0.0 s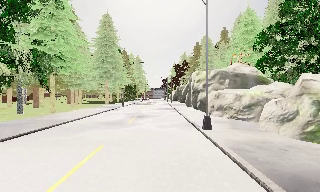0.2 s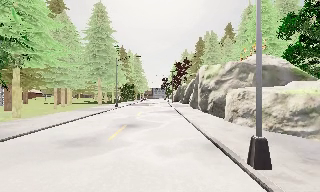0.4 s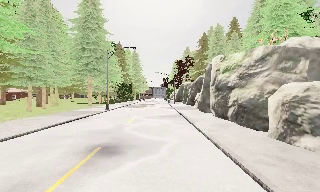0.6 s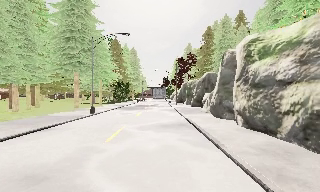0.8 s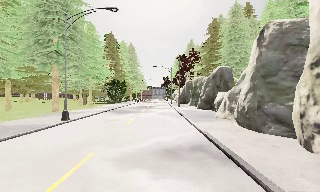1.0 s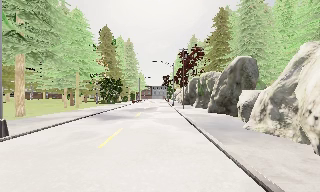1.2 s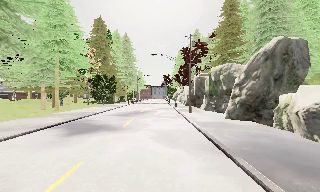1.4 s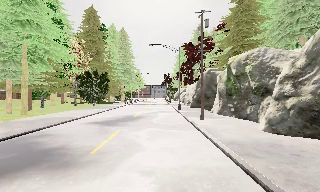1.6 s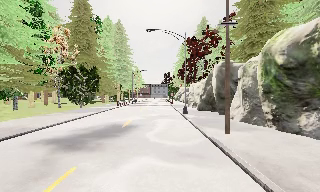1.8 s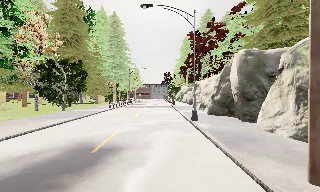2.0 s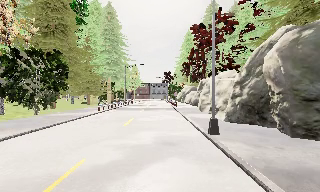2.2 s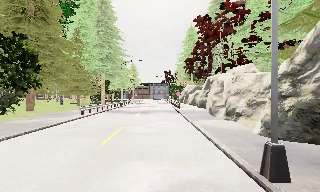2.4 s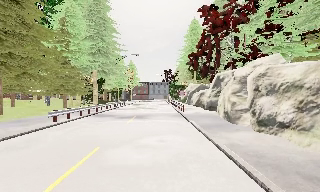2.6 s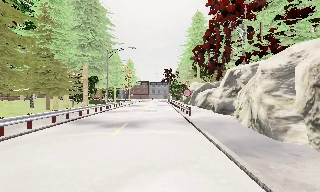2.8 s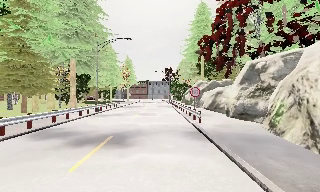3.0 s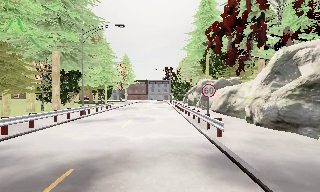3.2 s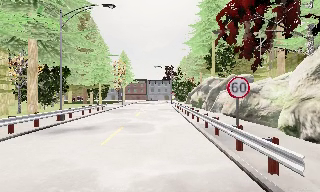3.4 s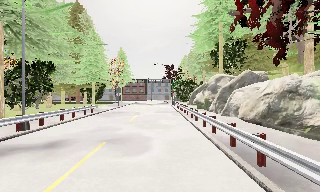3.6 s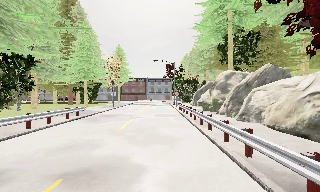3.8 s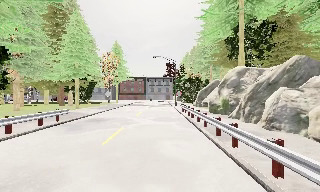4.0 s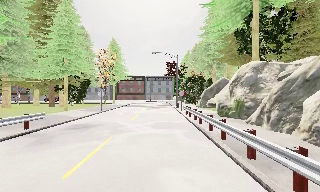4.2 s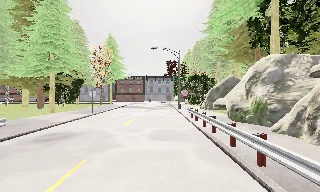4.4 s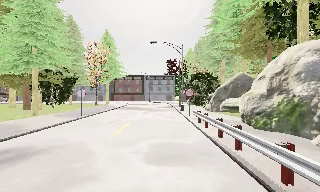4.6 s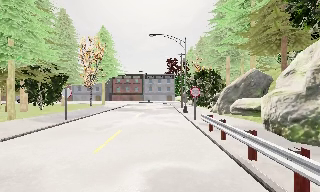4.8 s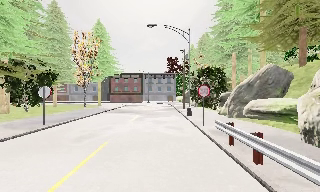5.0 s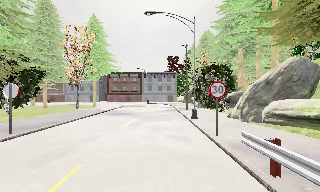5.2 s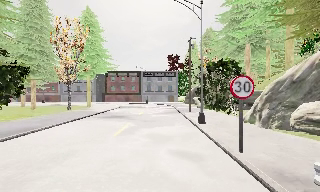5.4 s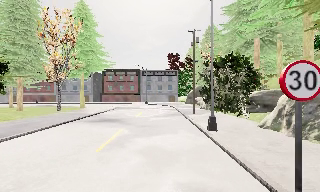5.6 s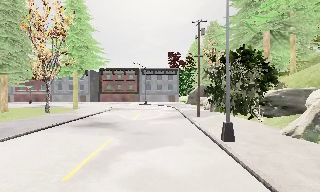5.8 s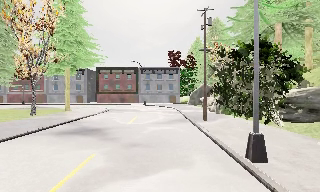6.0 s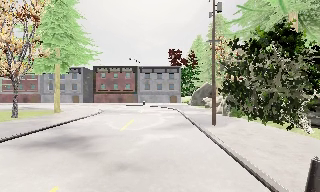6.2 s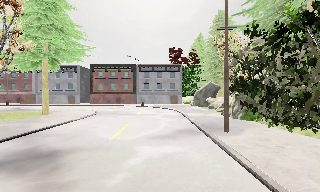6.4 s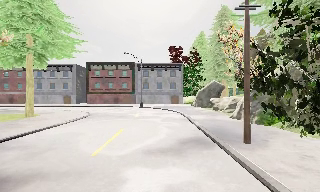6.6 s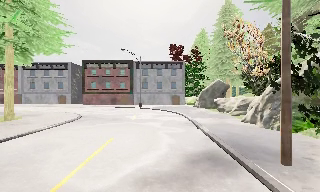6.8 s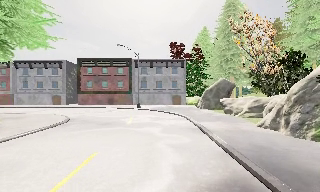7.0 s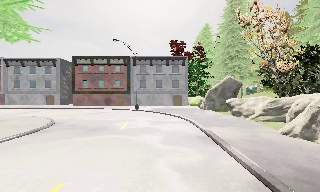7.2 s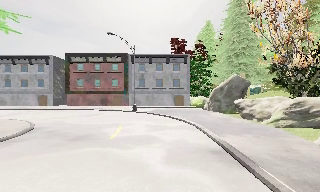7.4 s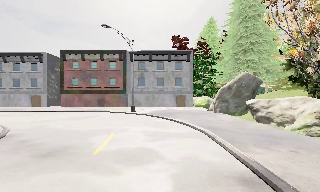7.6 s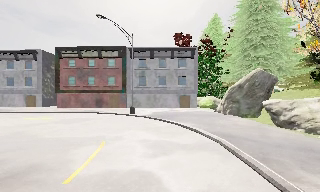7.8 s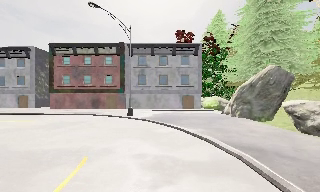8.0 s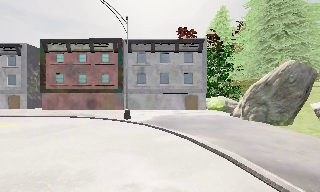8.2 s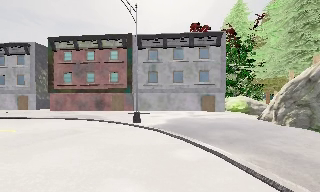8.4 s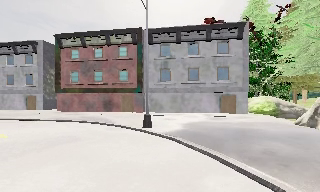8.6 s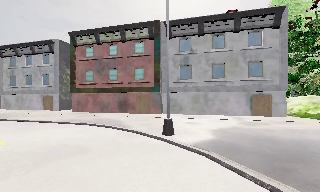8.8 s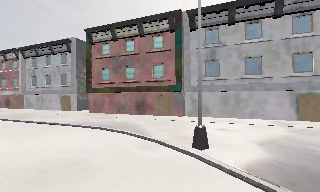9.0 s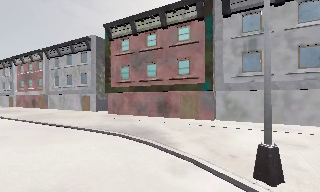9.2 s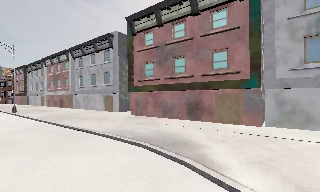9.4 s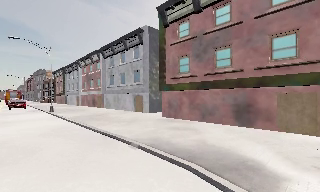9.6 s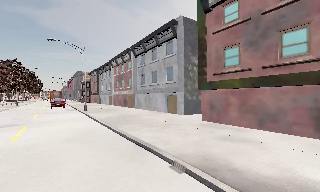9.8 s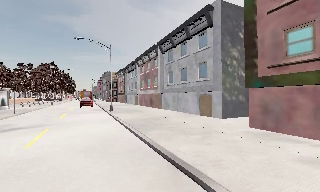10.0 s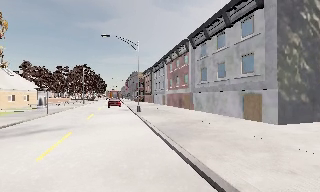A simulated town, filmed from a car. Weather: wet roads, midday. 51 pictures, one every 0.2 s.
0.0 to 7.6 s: The camera travels forward, about 105 m, so what stands in front looms larger. It loses speed.
7.6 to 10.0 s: The camera swings to its left by about 75 degrees, and the scene slides to the right. It travels forward, about 20 m.
The film runs forward here.
